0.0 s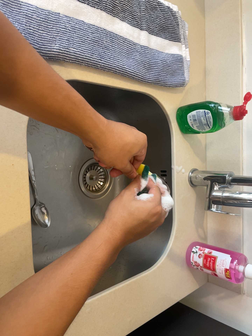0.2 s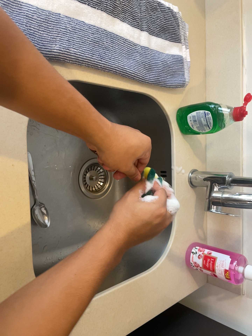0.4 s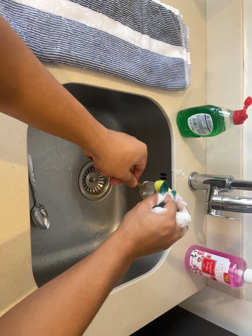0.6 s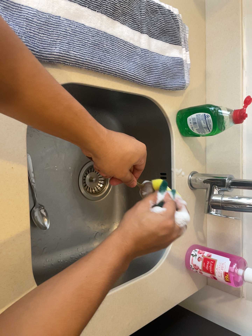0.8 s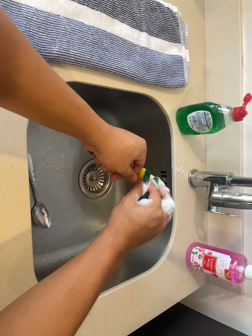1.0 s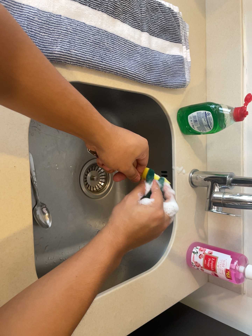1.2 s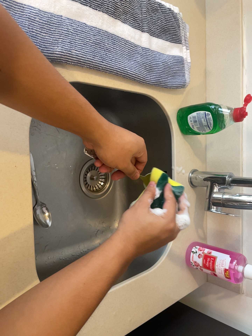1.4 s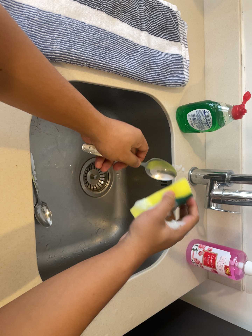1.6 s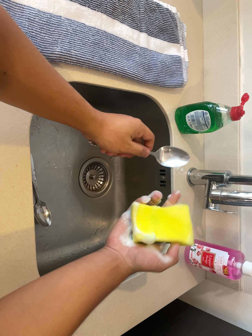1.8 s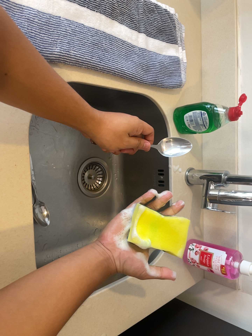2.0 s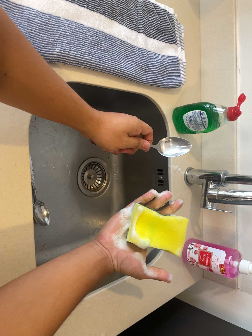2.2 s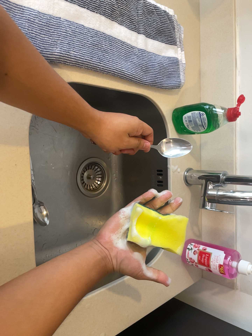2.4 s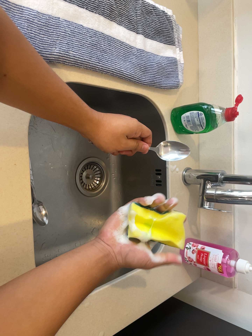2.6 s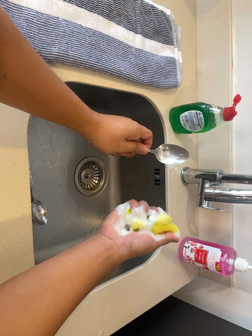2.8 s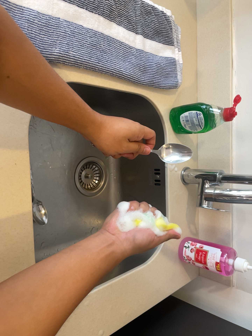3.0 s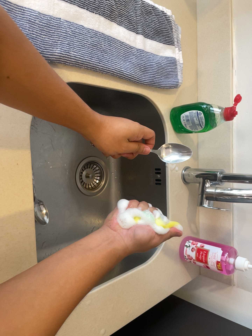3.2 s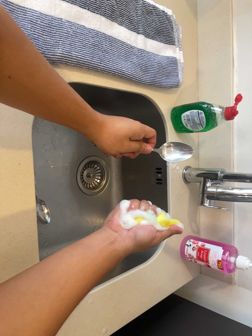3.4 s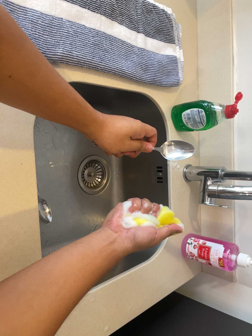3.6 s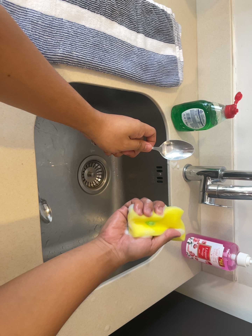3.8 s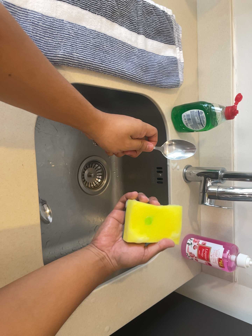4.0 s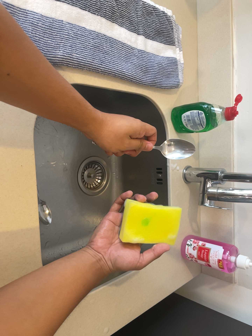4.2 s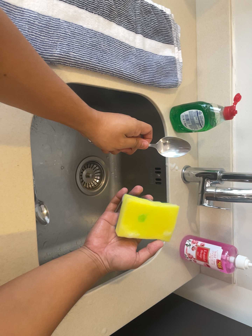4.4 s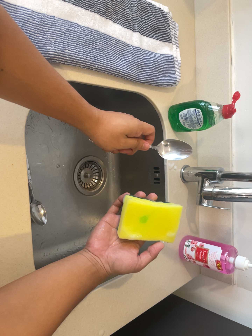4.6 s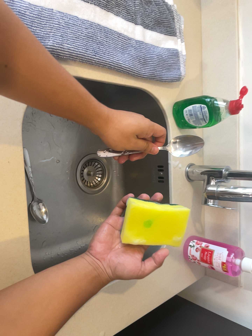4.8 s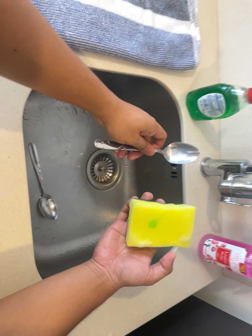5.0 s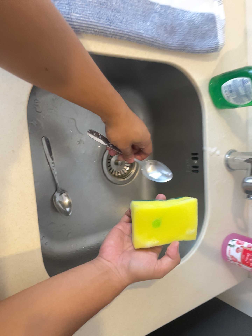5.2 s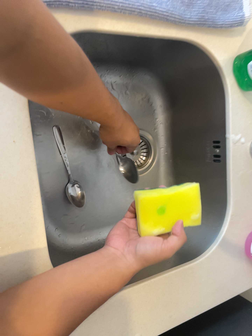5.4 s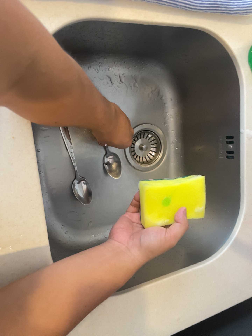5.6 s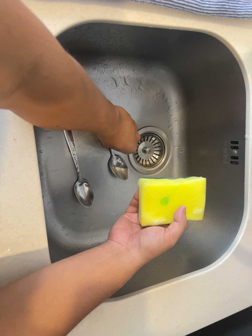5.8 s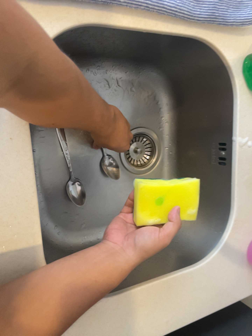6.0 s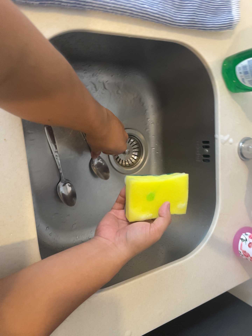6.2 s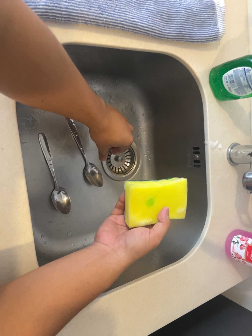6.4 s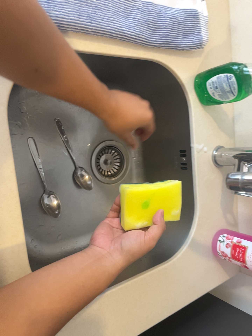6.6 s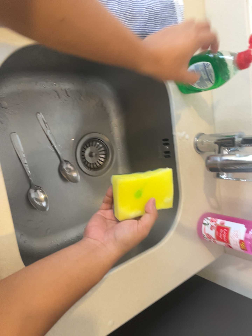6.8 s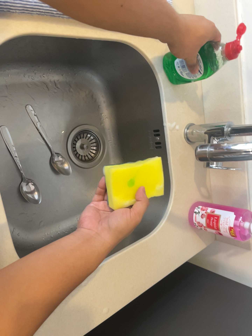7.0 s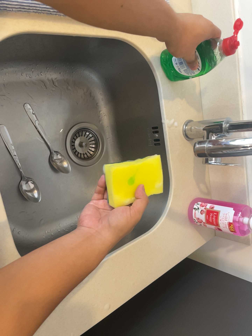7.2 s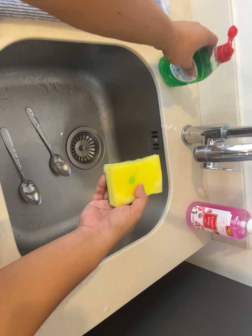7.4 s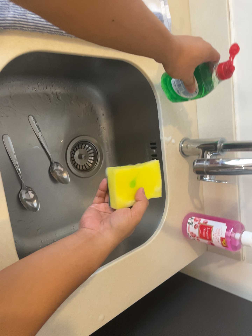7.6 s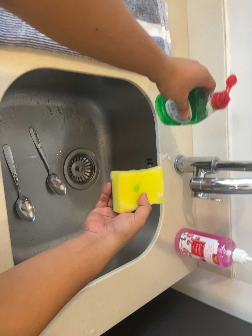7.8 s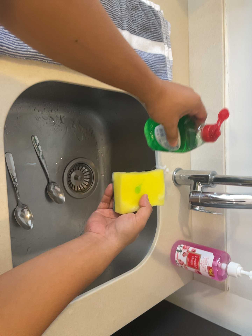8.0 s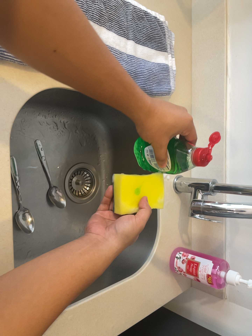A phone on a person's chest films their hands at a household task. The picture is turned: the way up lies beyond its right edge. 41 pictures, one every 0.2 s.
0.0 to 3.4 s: The camera shifts only a little, or ends up much as it began.
3.4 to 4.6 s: The camera shifts only a little, or ends up much as it began.
4.6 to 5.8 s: The scene slides to the right, as the camera pans about 15 degrees to its left. It travels forward and to its right, about 12 cm, so what stands in front looms larger.
5.8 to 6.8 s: The camera pans to its right by about 15 degrees. It travels backward, about 7 cm, so what stands in front gets smaller.
6.8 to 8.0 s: The camera travels backward, about 8 cm, so what stands in front gets smaller. Its aim tips toward the top of its view by about 10 degrees, and the scene shifts downward.
The film runs backward here.
